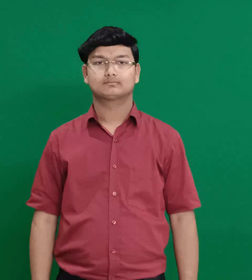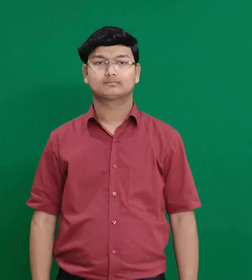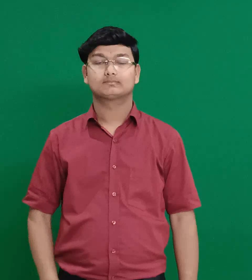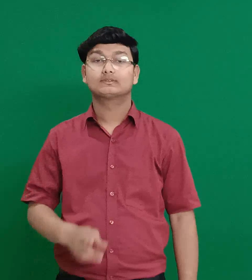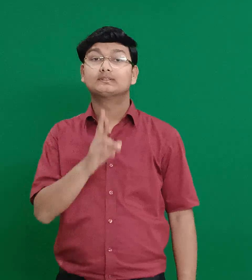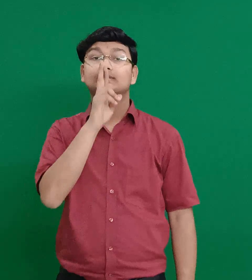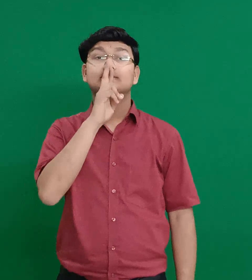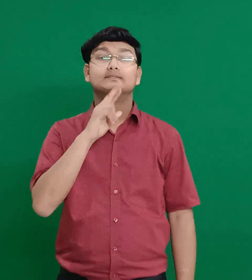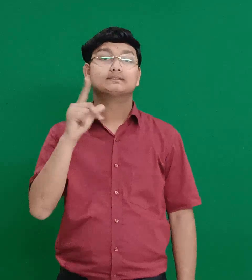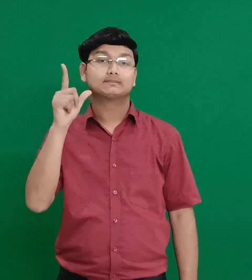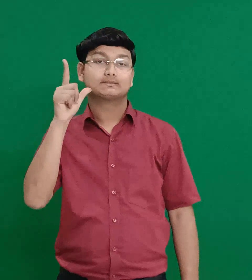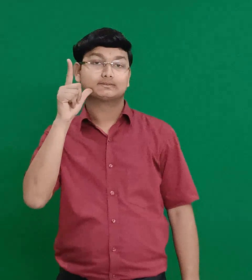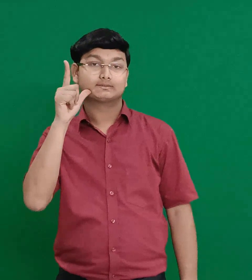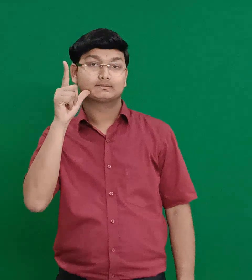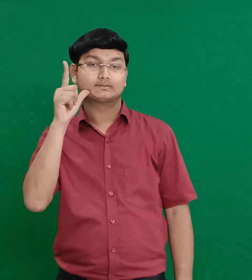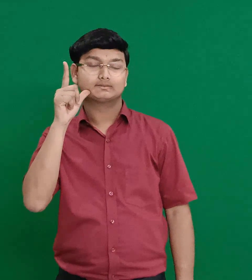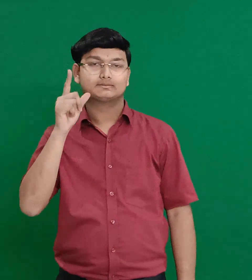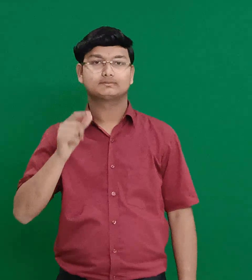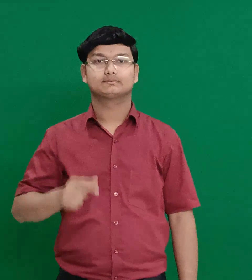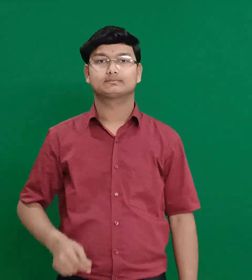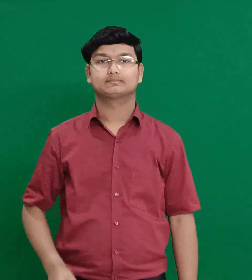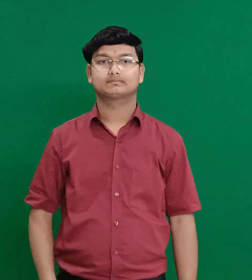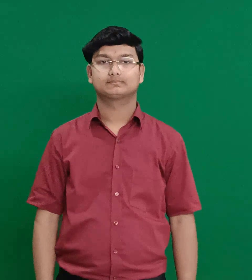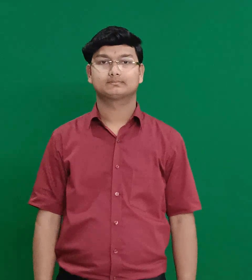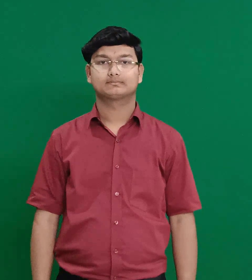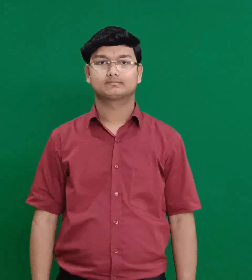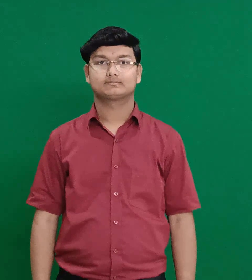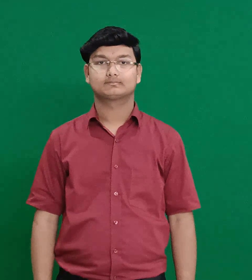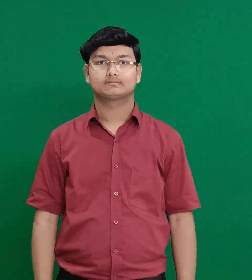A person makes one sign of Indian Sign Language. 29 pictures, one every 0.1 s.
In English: ramatha lehi
